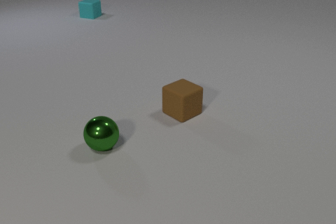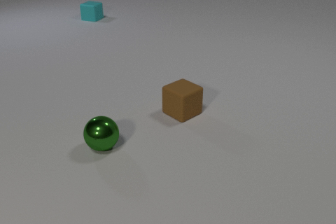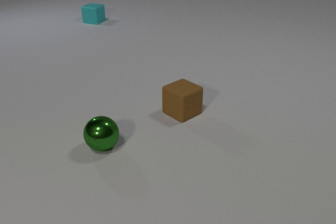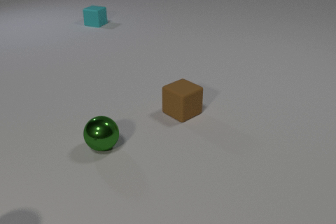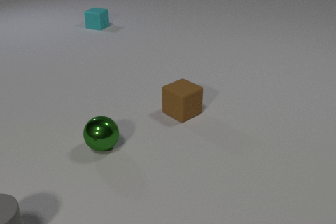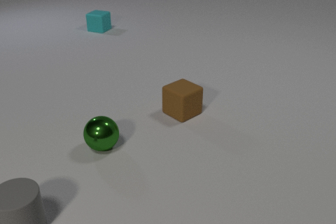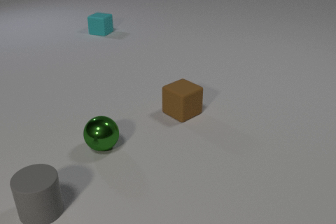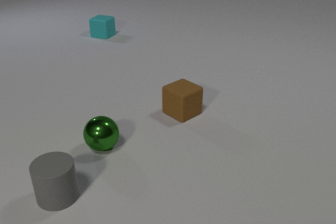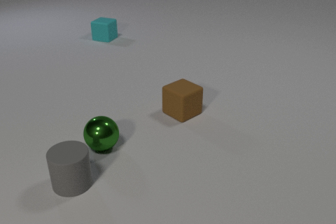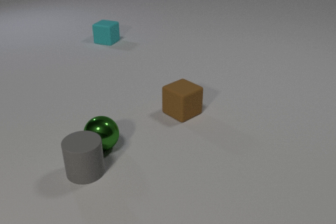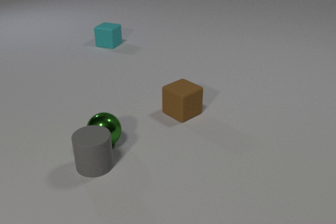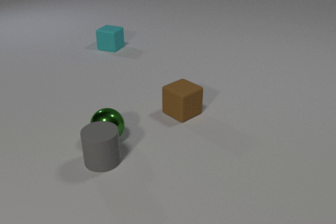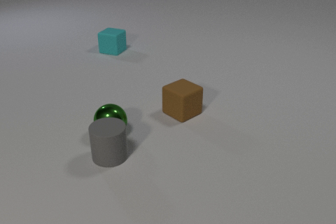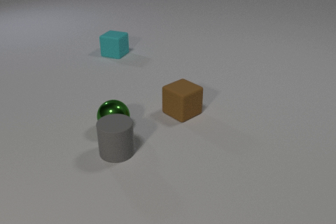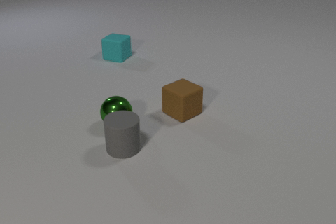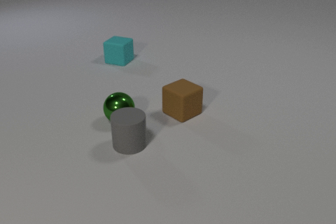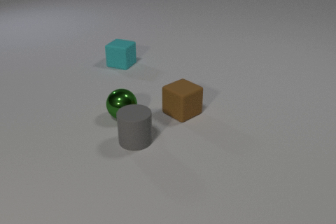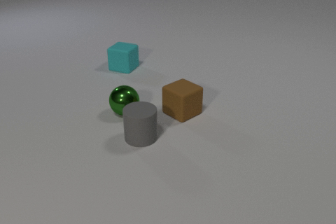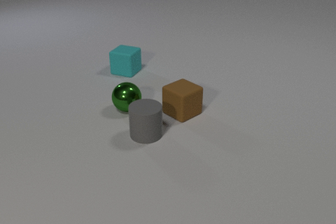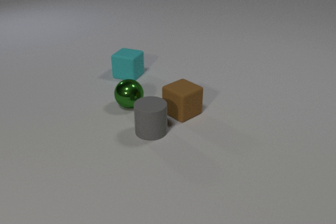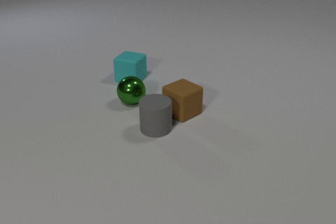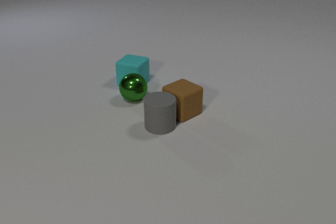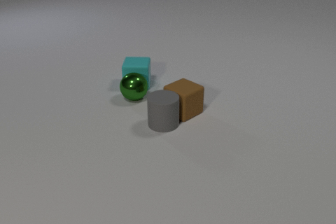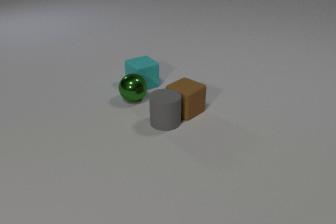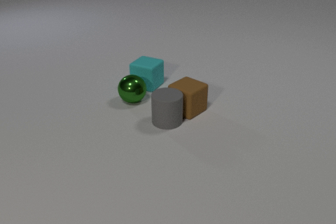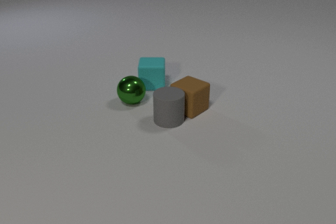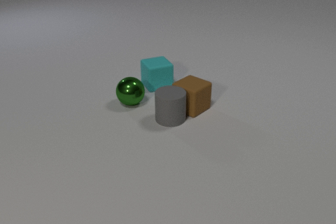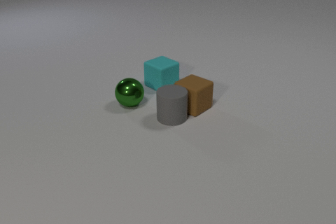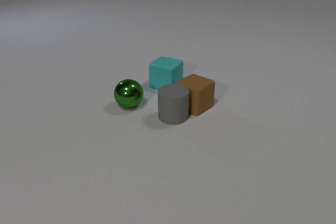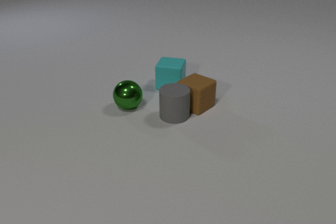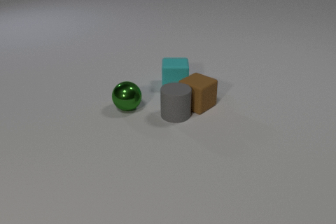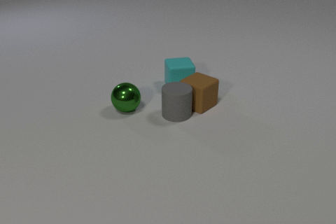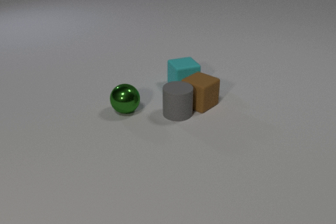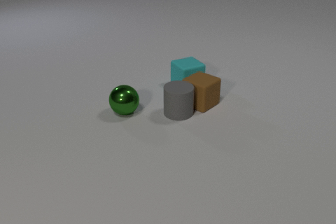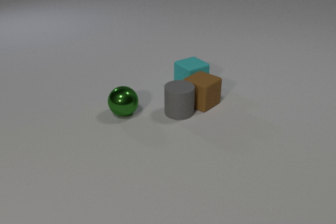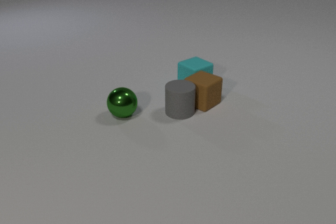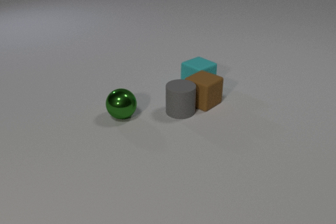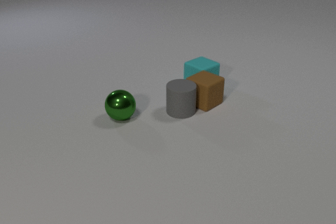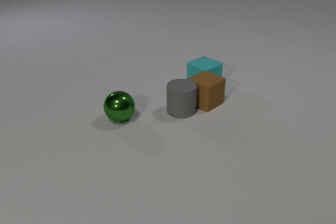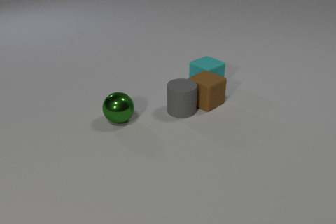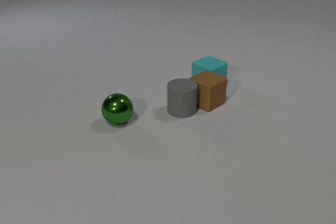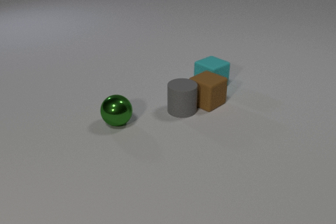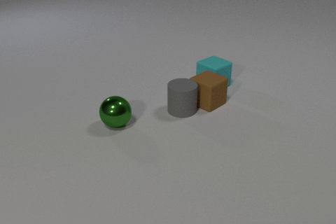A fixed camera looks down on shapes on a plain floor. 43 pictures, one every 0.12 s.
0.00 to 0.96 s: The gray rubber cylinder comes in at the bottom edge, slides to the right and away from the camera. The cyan rubber cube slides toward the camera.
0.96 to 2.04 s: The gray rubber cylinder slides to the right and away from the camera. The green metal sphere rolls away from the camera. The cyan rubber cube slides toward the camera. The gray rubber cylinder and the green metal sphere collide.
2.04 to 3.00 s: The gray rubber cylinder slides away from the camera and to the right. The green metal sphere rolls away from the camera. The brown rubber cube slides away from the camera and to the right. The cyan rubber cube slides toward the camera and to the right, spins counterclockwise seen from above by about 105 degrees, its near face sliding to the right. The gray rubber cylinder and the brown rubber cube collide. The green metal sphere and the cyan rubber cube collide.
3.00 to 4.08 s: The gray rubber cylinder slides away from the camera and to the right. The green metal sphere rolls toward the camera. The brown rubber cube slides away from the camera and to the right. The cyan rubber cube slides to the right, spins so that its near face slides to the right, counterclockwise seen from above.
4.08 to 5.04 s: The green metal sphere rolls toward the camera. The brown rubber cube slides to the right. The cyan rubber cube slides to the right. The brown rubber cube and the cyan rubber cube collide.
What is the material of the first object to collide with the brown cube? rubber.
How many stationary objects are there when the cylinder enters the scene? 2.
How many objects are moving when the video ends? 3.
